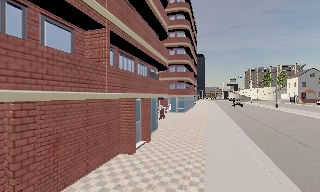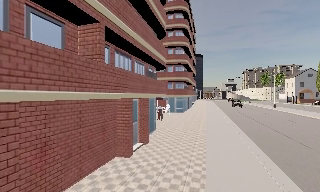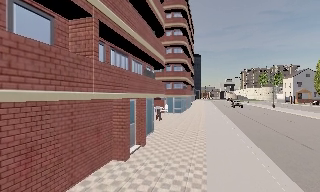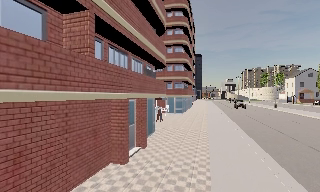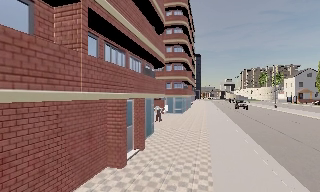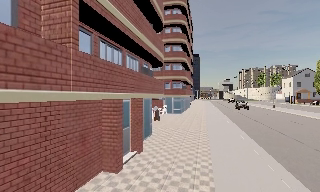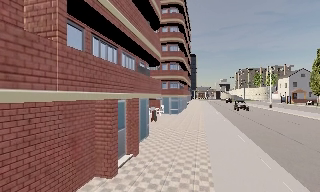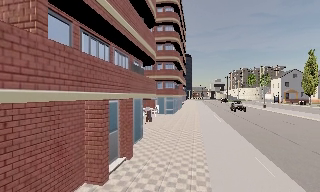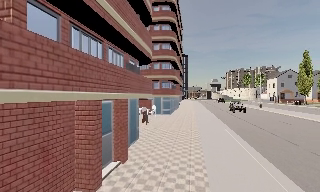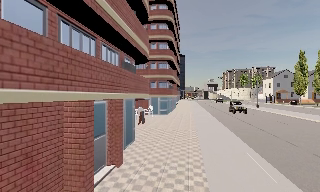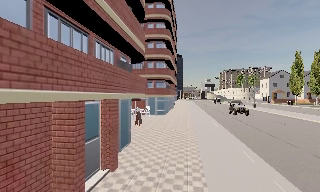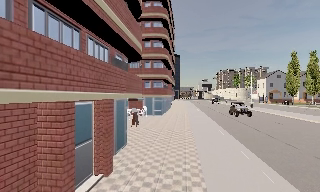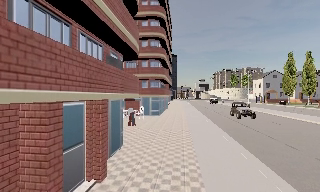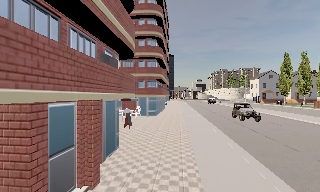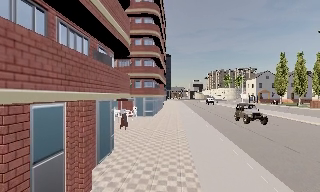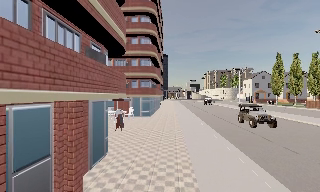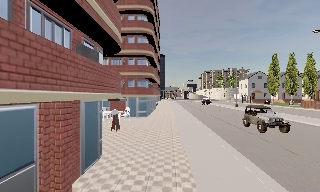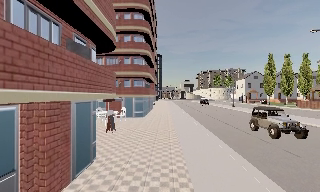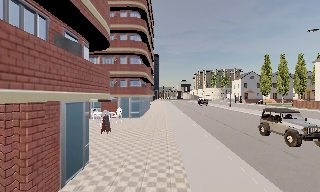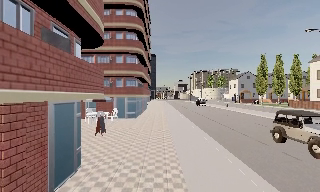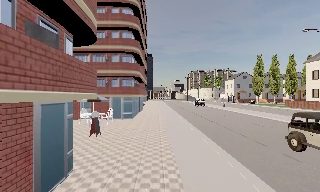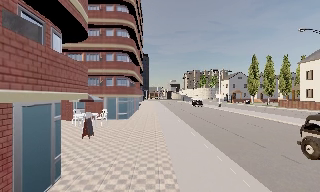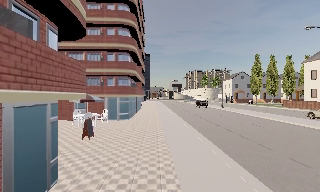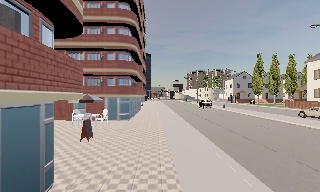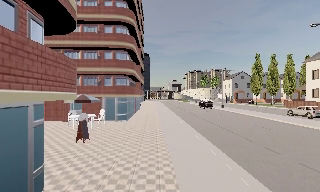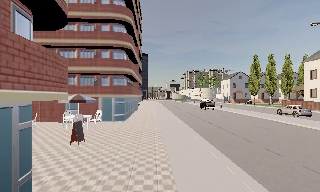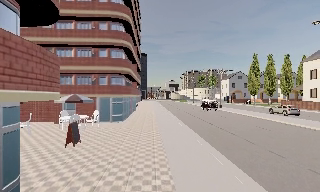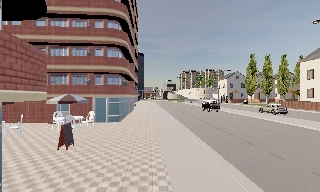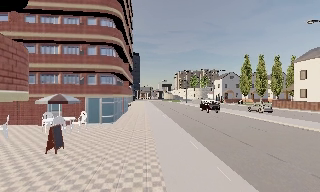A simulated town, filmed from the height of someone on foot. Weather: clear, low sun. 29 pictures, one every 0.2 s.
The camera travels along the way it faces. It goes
forward.
0.0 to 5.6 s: The scene slides to the left, as the camera pans about 25 degrees to its right. It travels forward, about 9 m, so what stands in front looms larger.
The film runs forward here.
